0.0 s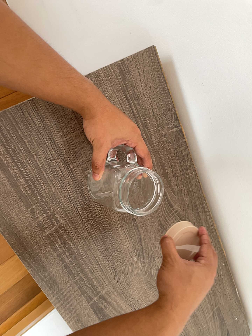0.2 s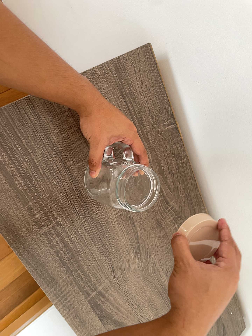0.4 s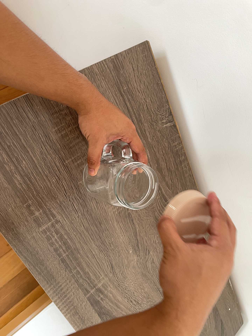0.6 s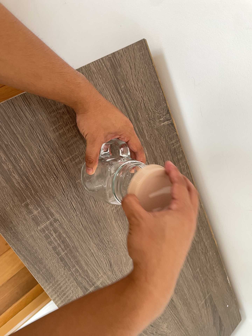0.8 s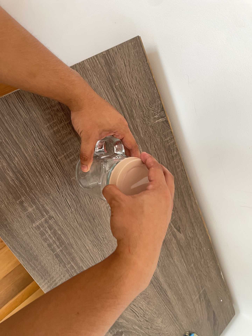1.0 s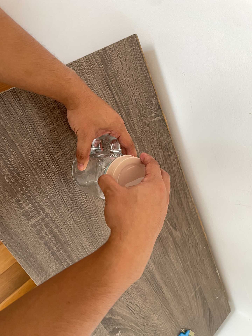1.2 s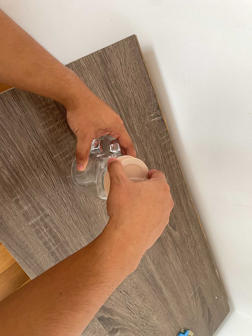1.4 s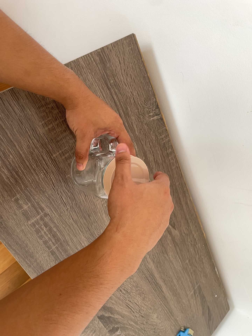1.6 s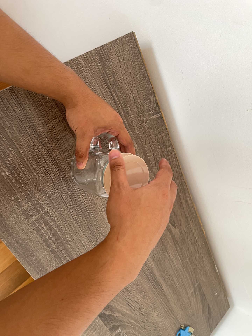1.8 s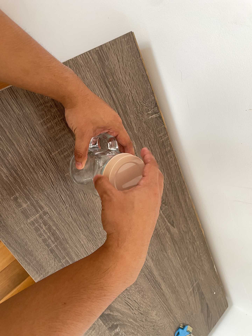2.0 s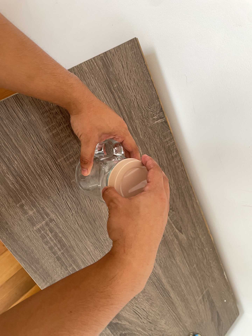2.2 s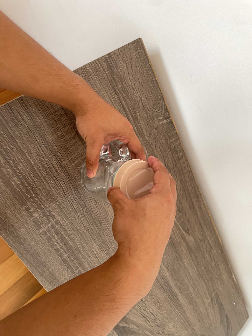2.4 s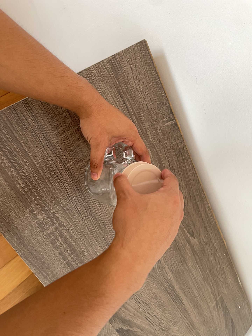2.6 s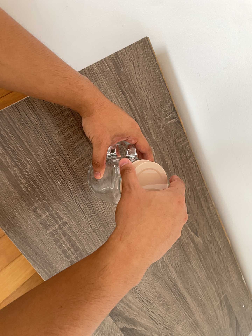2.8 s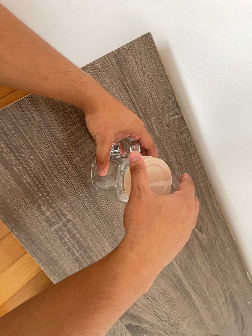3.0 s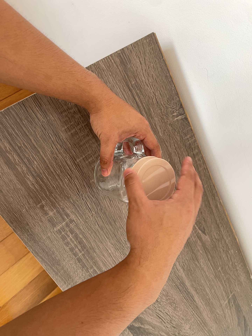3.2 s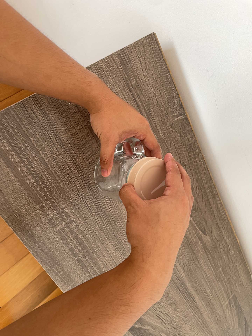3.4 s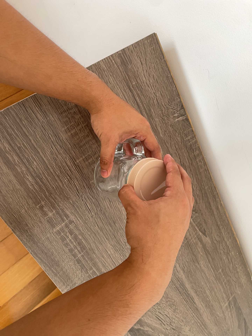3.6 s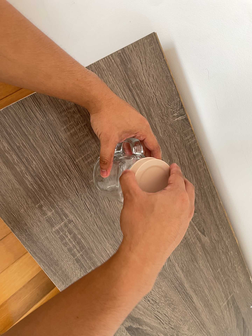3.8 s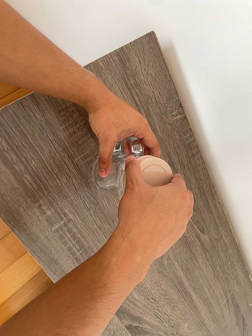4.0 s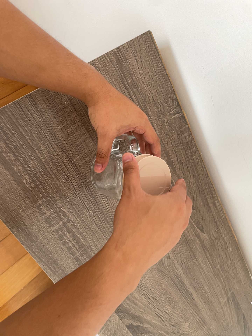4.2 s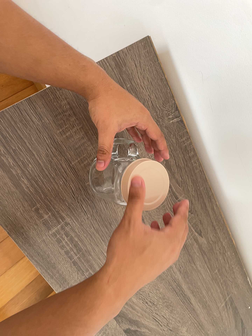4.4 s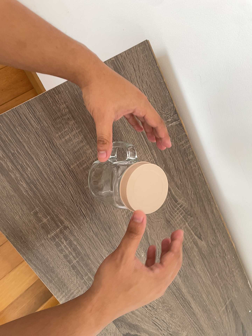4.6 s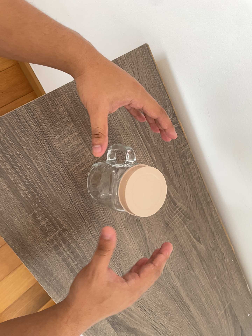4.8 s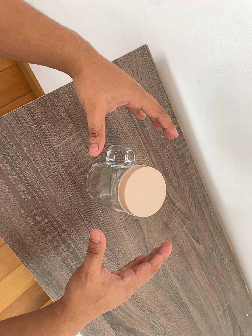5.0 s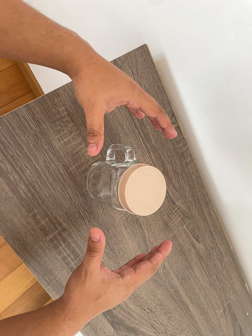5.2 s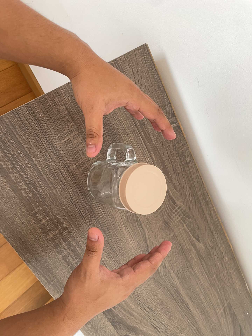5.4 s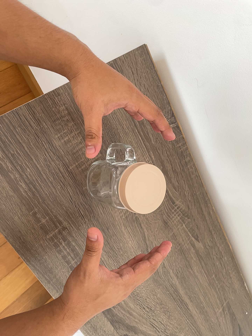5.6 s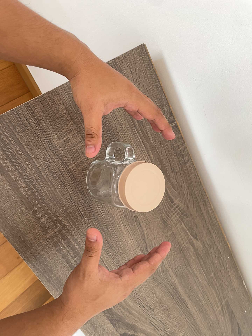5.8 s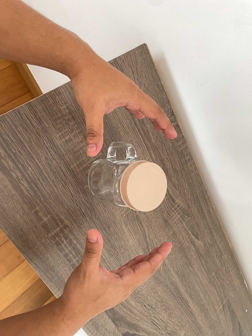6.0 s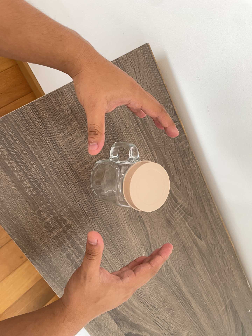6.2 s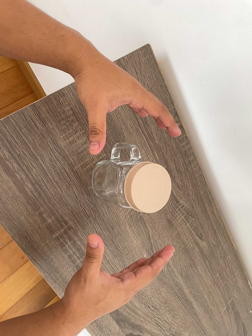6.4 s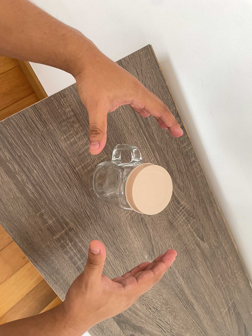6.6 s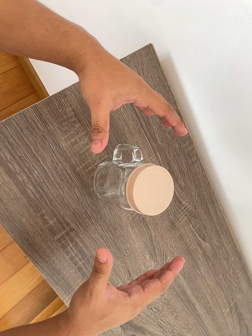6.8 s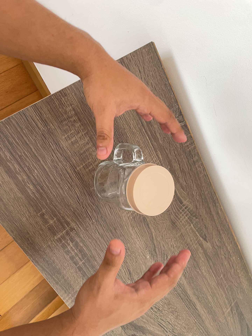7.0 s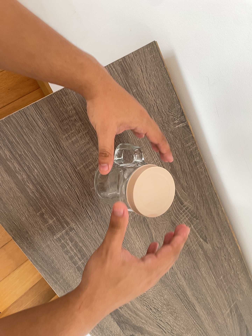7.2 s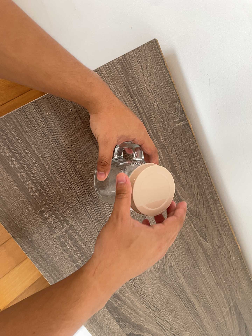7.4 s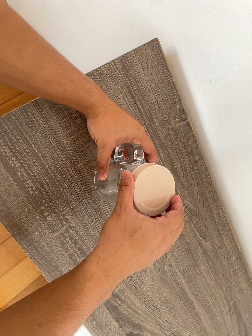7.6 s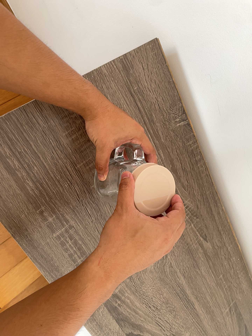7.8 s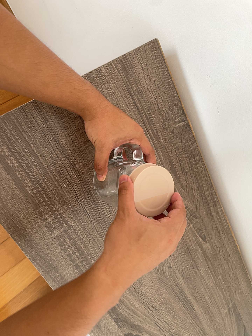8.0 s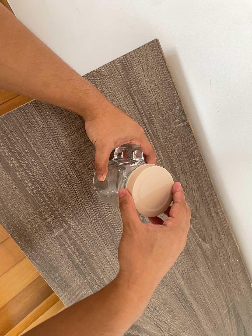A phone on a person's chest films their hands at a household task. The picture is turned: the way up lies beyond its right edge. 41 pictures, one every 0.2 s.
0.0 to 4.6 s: The camera shifts only a little, or ends up much as it began.
4.6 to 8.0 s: The camera shifts only a little, or ends up much as it began.
The film runs backward here.
